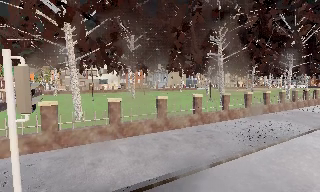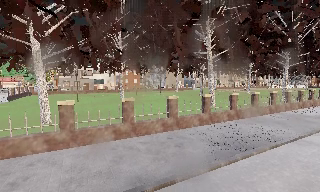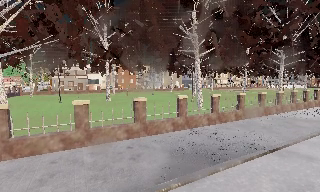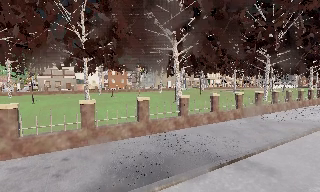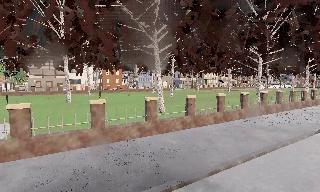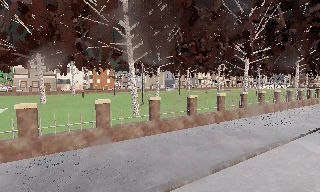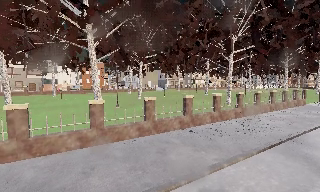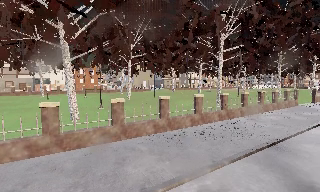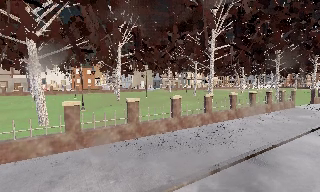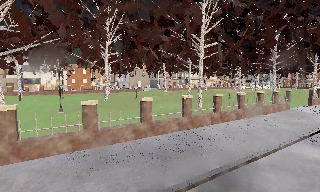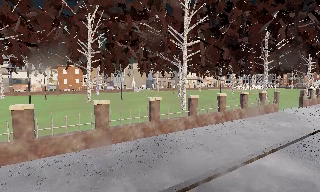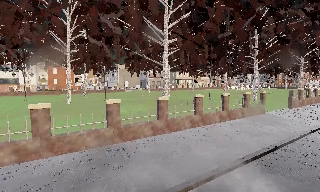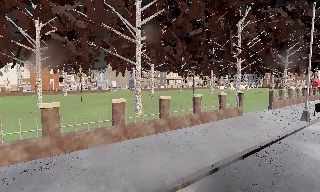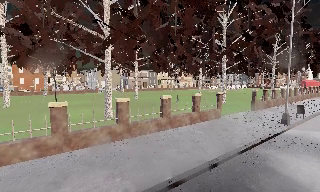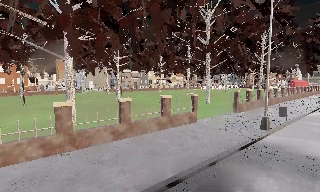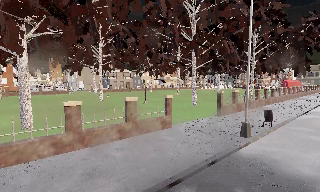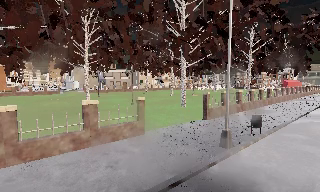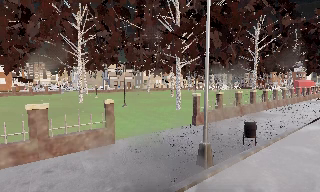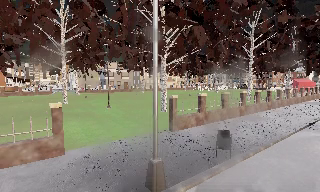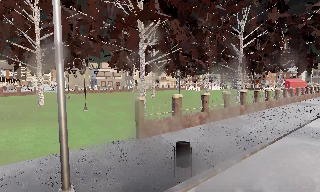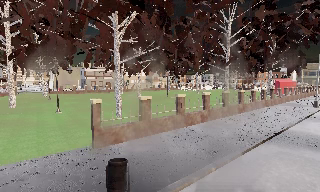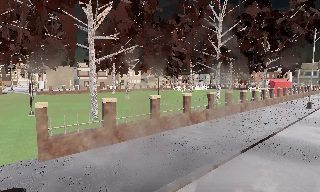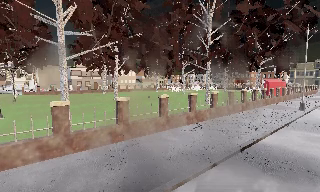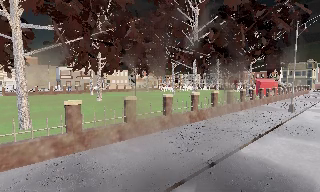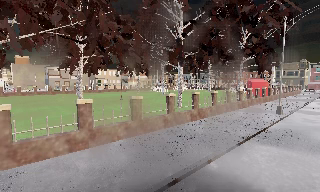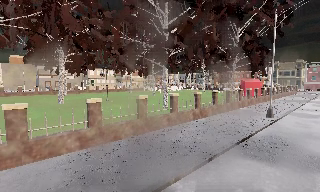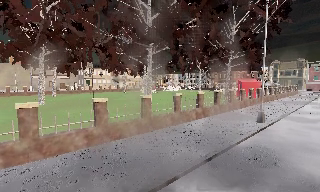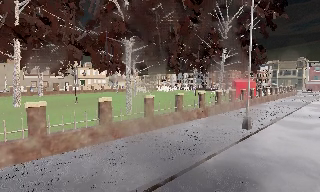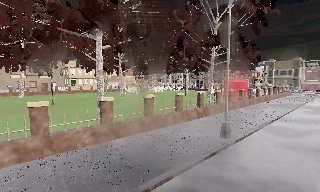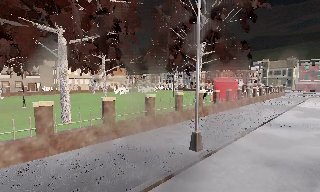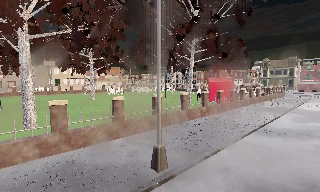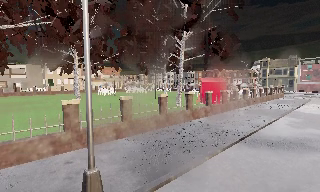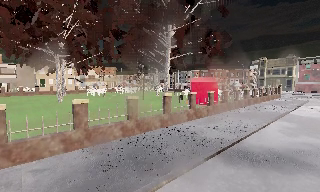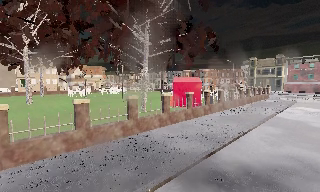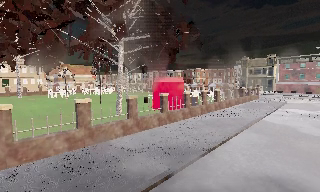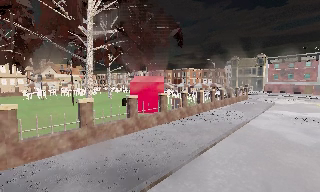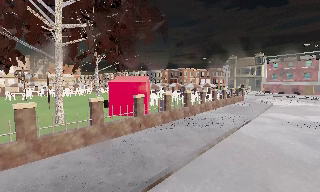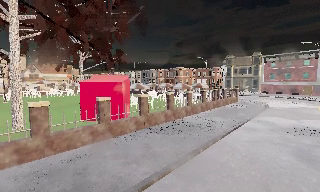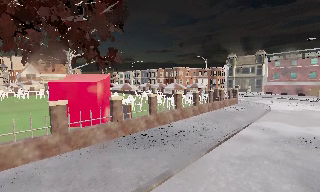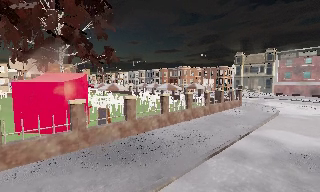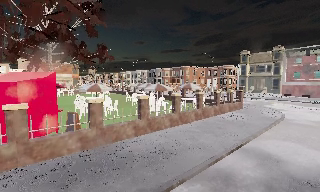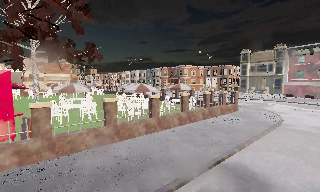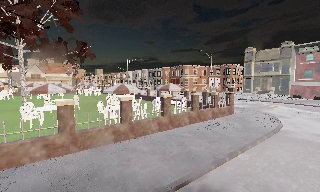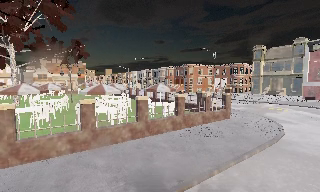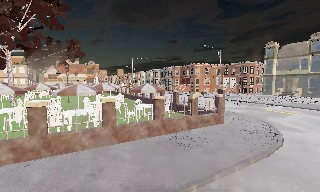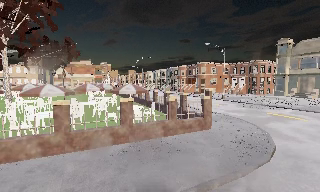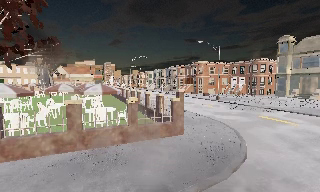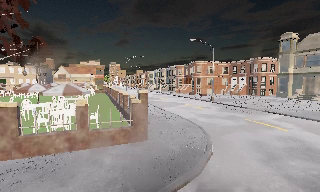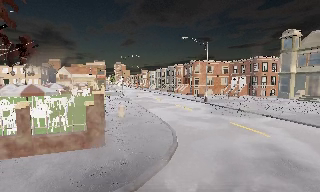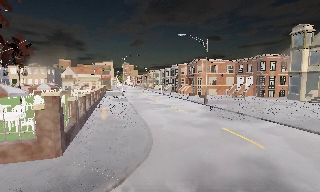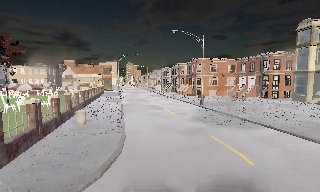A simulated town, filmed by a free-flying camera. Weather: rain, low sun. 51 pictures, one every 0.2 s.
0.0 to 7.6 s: The camera pans to its right, which is clockwise from overhead, by about 20 degrees. It travels to its right and forward, about 75 m, so close, fixed things drift to the left.
7.6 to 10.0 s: The camera pans to its left, which is counterclockwise from overhead, by about 30 degrees. It travels to its right and forward, about 25 m, so close, fixed things drift to the left.
The film runs backward here.
